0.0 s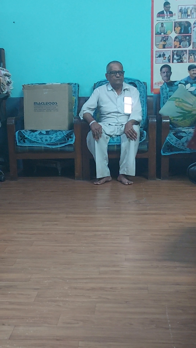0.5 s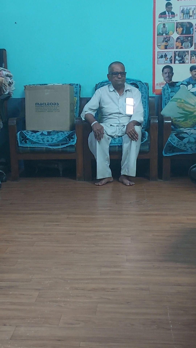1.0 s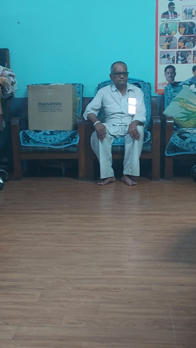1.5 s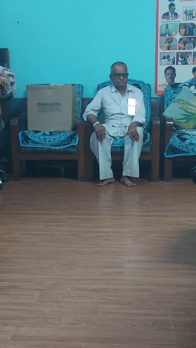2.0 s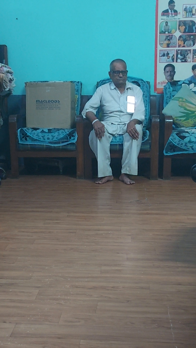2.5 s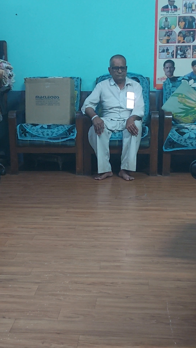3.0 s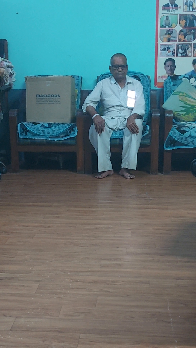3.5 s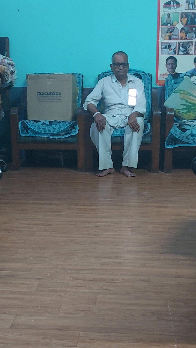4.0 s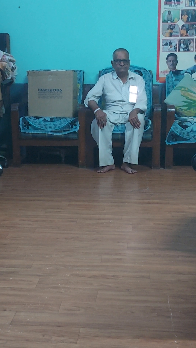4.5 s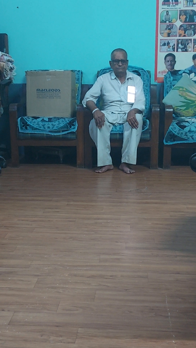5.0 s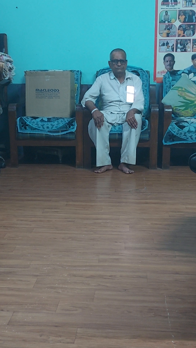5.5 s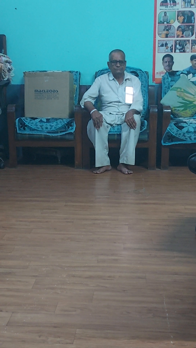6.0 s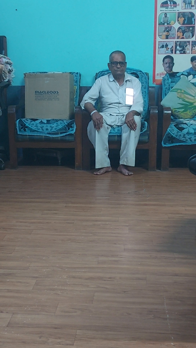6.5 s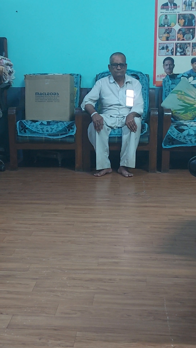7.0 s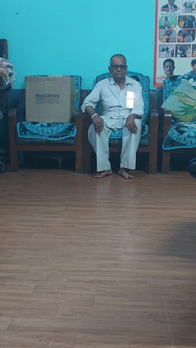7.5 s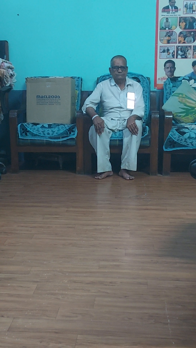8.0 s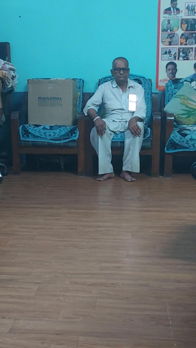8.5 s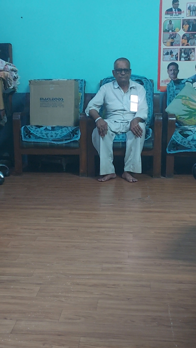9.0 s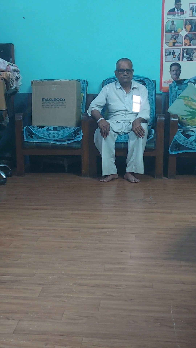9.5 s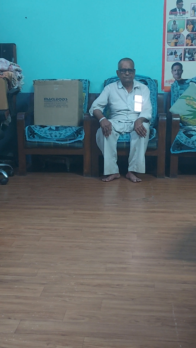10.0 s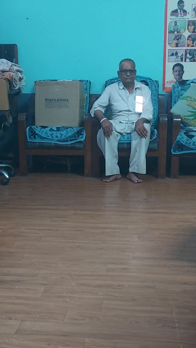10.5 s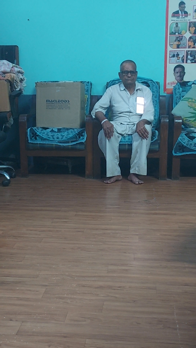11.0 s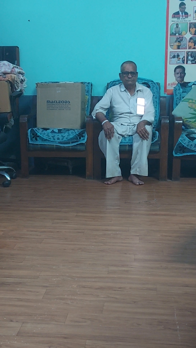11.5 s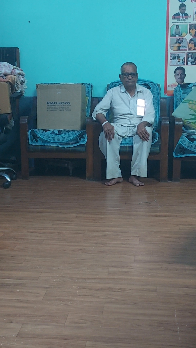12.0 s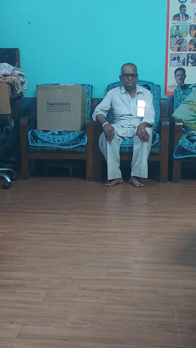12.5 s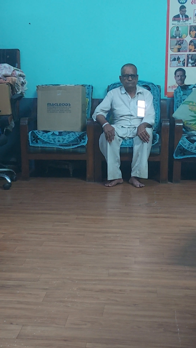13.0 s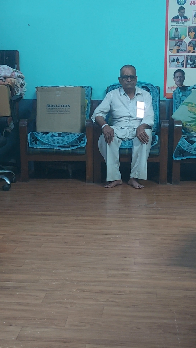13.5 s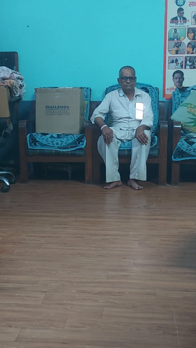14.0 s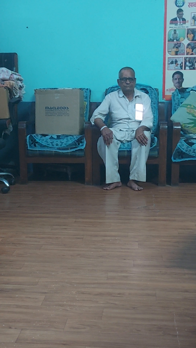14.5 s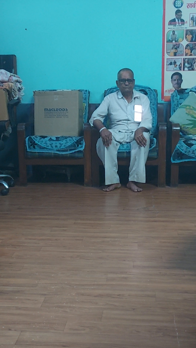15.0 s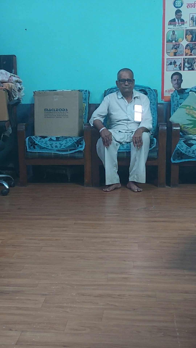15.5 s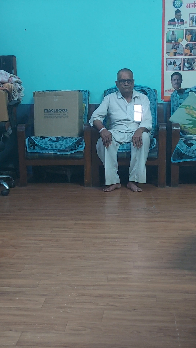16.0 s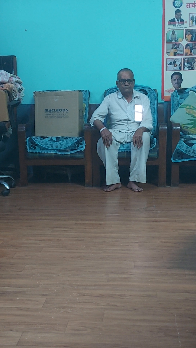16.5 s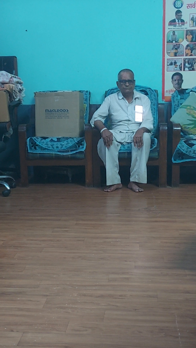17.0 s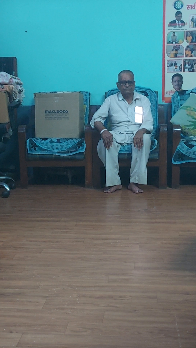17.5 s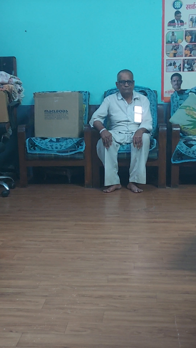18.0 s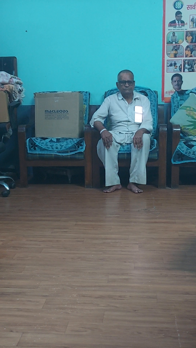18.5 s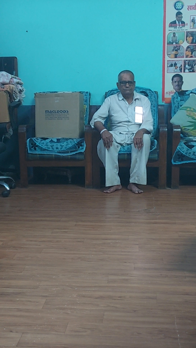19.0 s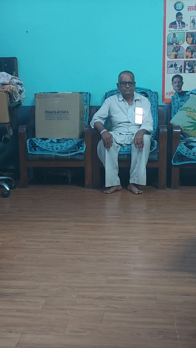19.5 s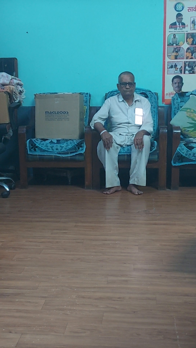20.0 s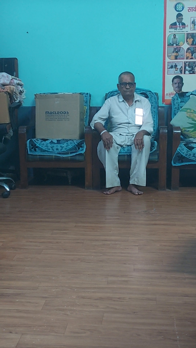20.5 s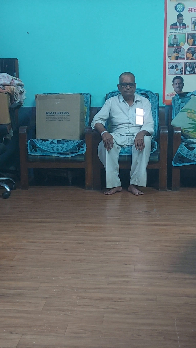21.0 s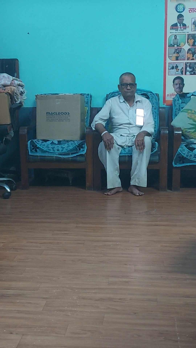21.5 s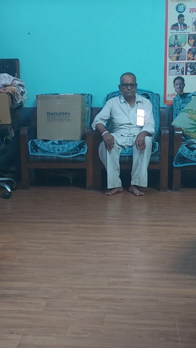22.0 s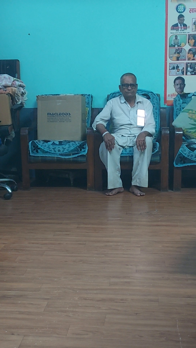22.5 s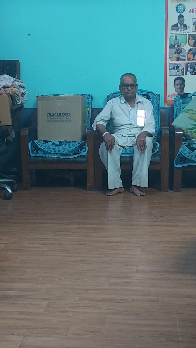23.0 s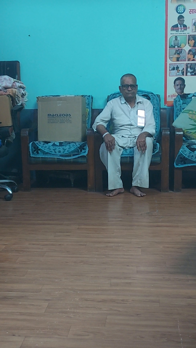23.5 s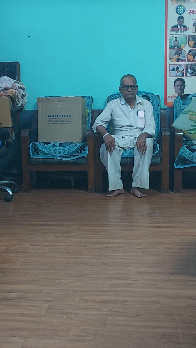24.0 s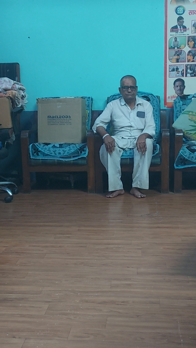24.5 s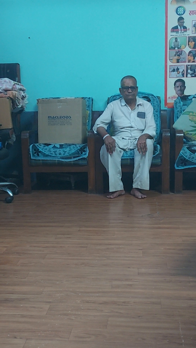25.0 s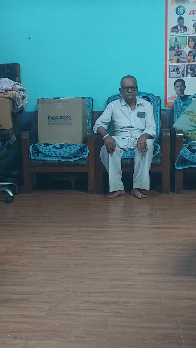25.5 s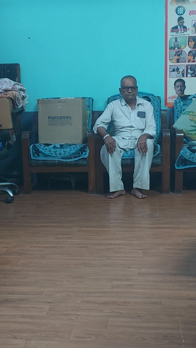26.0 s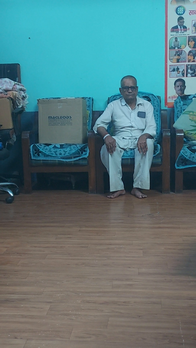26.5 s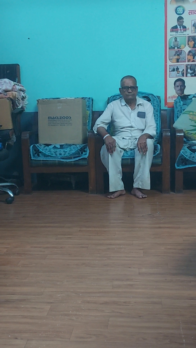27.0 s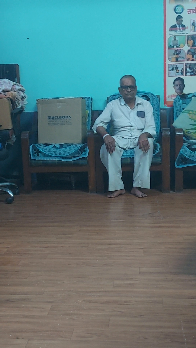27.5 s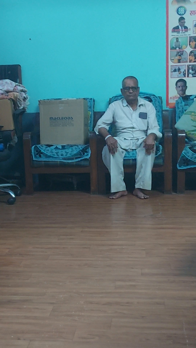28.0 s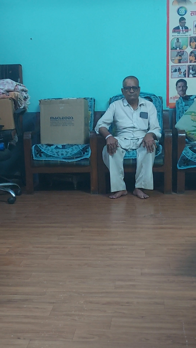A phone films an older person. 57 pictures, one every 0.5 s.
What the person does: Sitting.
